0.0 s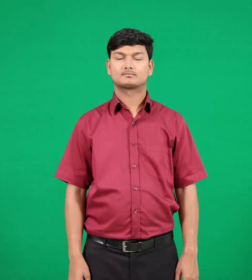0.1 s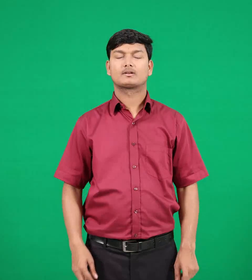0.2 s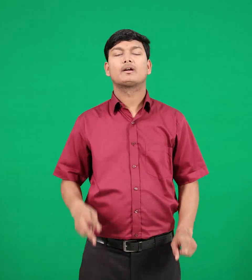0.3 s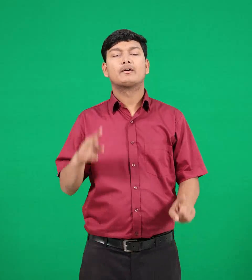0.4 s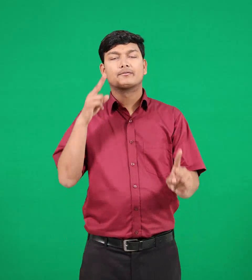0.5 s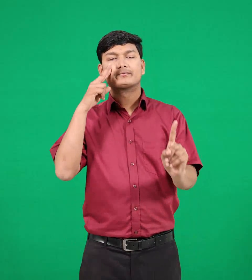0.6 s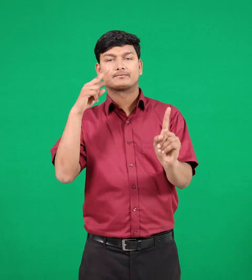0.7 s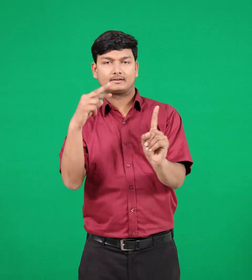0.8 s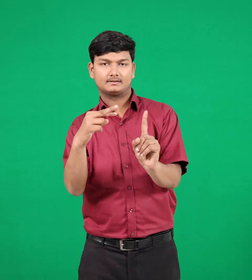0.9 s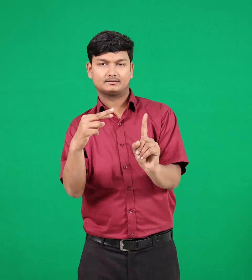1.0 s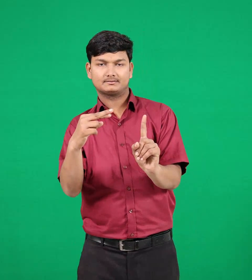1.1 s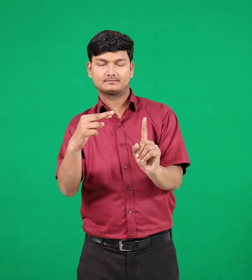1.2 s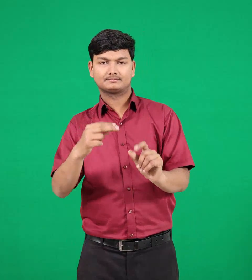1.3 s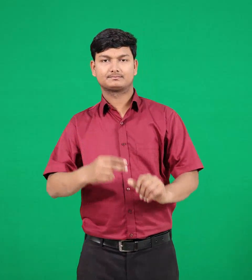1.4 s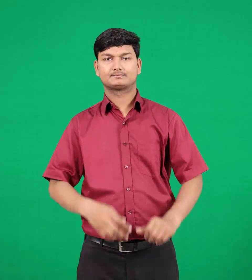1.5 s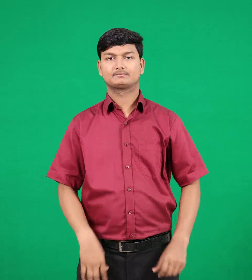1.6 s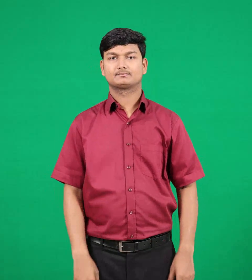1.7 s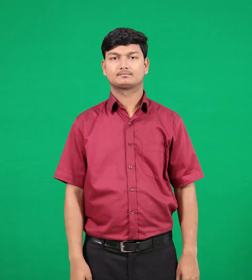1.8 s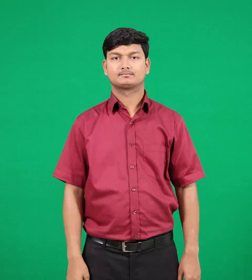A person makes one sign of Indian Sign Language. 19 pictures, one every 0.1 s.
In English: view
